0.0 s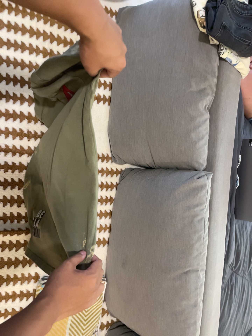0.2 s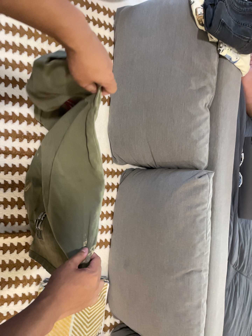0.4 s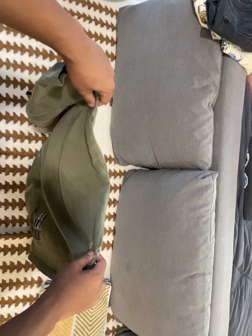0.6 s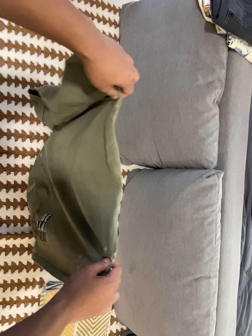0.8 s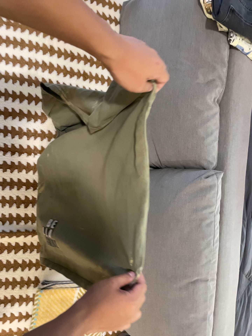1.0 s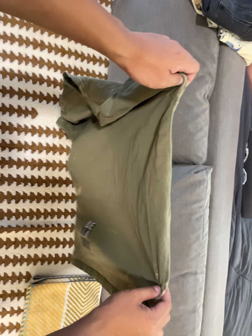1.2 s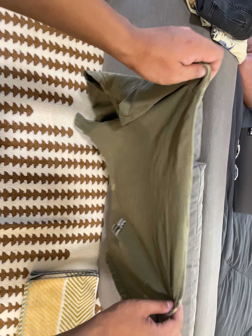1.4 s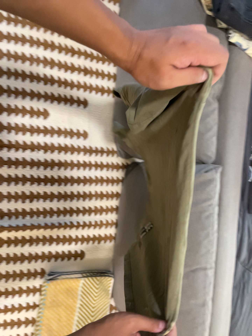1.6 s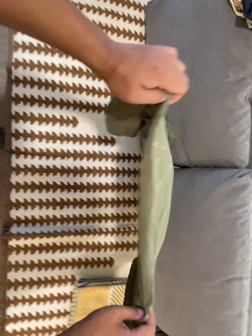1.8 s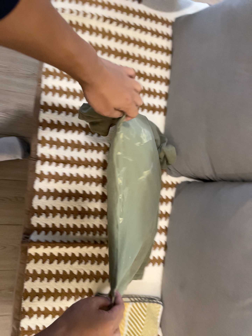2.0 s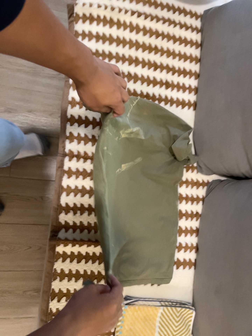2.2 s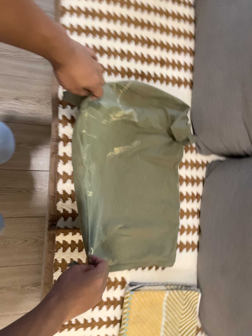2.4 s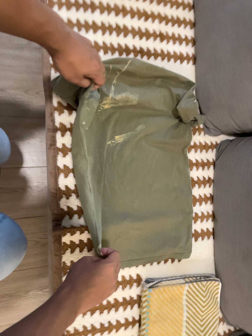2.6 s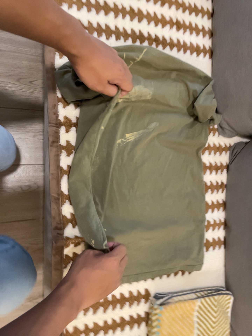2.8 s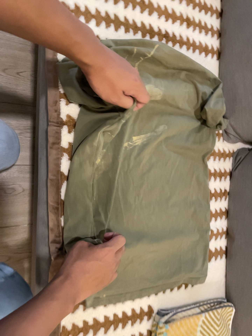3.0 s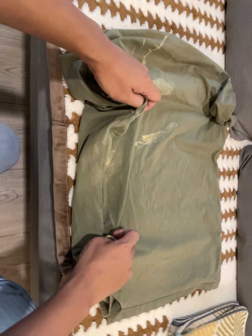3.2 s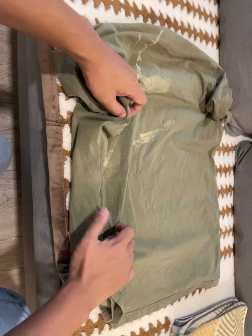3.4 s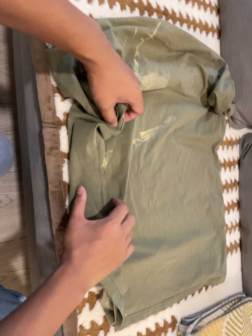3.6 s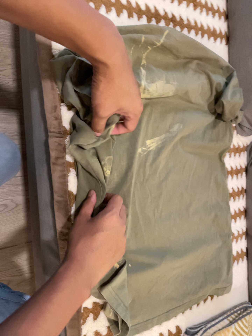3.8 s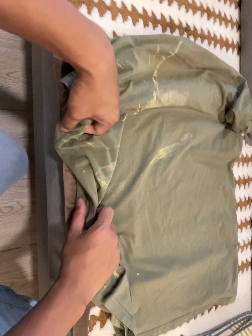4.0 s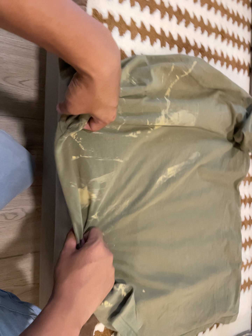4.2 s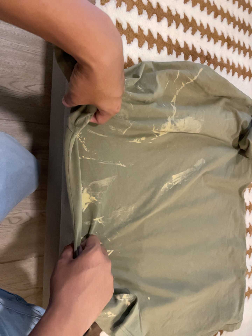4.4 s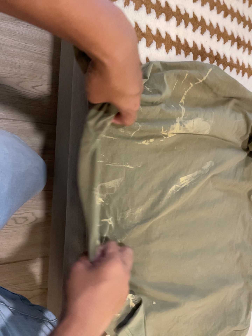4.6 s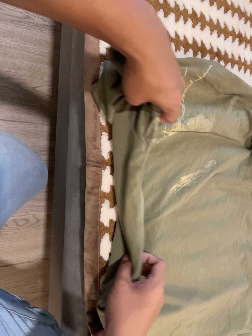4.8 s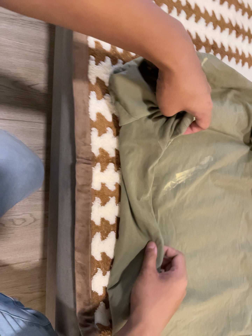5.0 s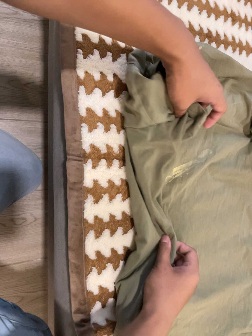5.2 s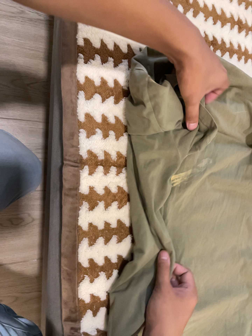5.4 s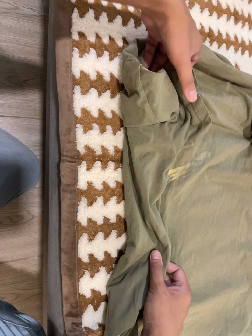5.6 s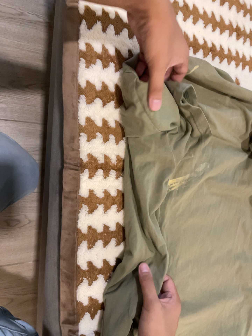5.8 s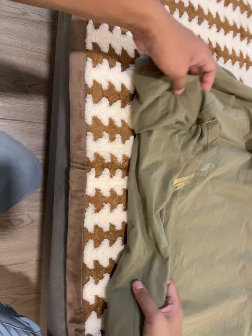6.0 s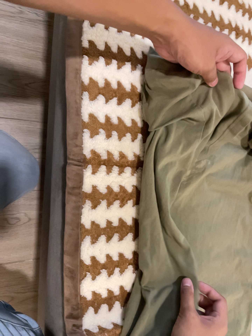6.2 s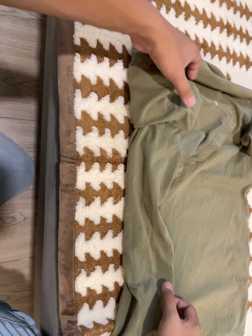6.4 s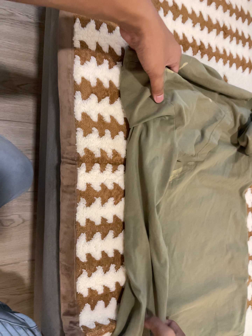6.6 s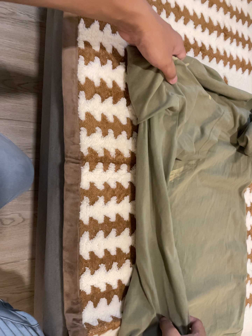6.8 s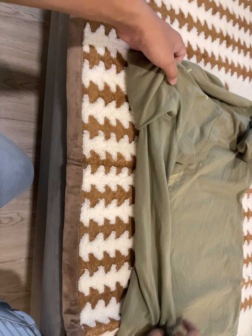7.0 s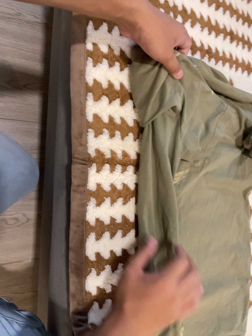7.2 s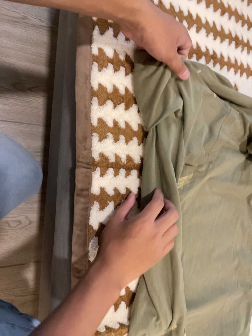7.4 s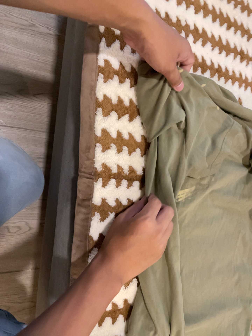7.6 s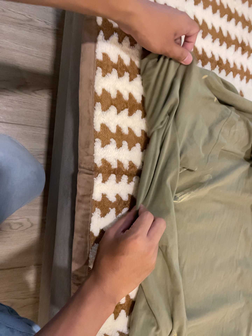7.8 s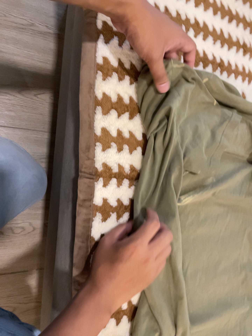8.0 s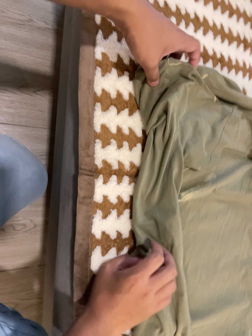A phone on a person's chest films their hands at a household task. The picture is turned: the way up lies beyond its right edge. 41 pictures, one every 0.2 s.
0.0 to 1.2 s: The camera travels to its right, about 7 cm, so close, fixed things drift to the left.
1.2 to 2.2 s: The camera travels to its left, forward and toward the bottom of its view, about 20 cm, so close, fixed things drift to the right.
2.2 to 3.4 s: The camera pans to its right by about 15 degrees. It travels forward and to its left, about 40 cm, so what stands in front looms larger.
3.4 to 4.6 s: The camera travels toward the top of its view, about 7 cm, so close, fixed things drift downward.
4.6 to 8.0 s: The camera shifts only a little, or ends up much as it began.
The film runs forward here.
